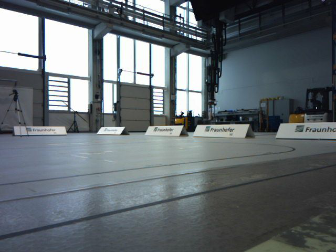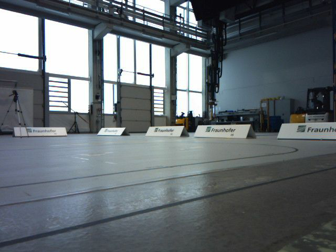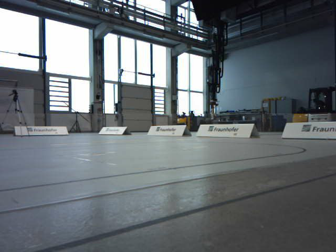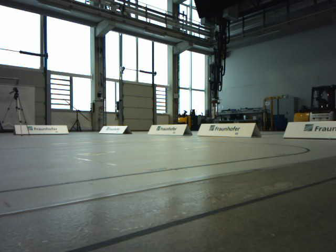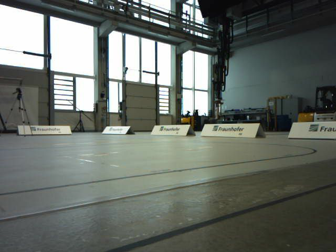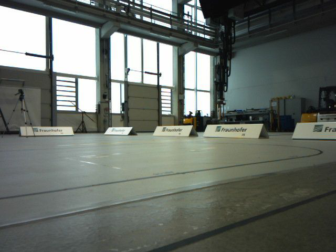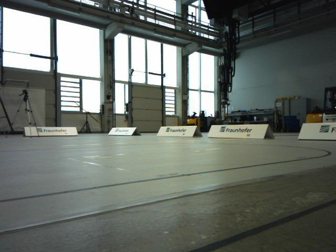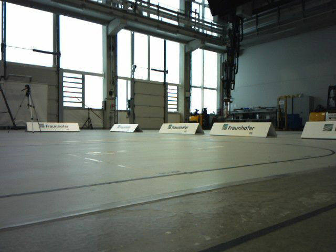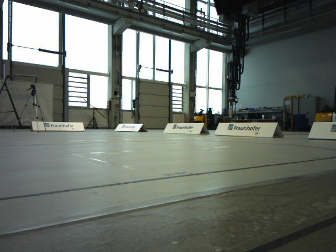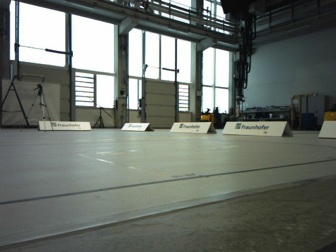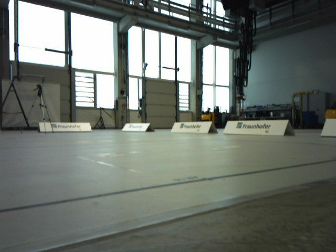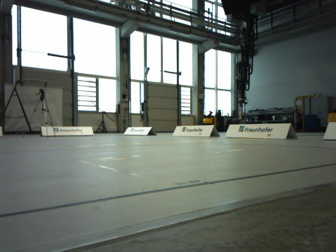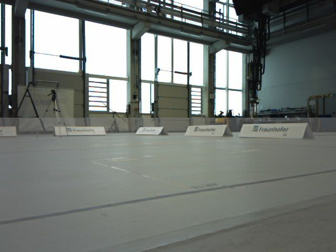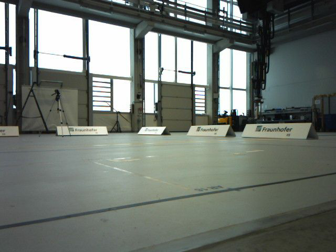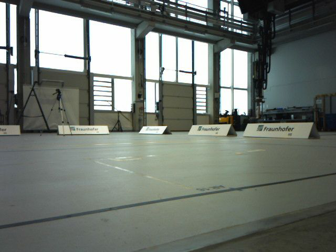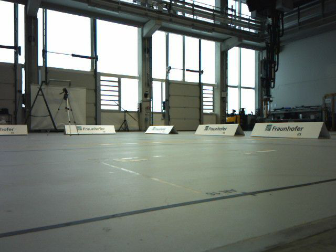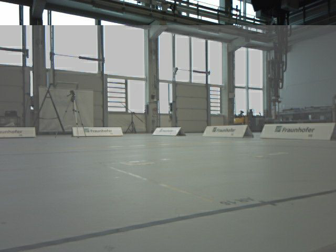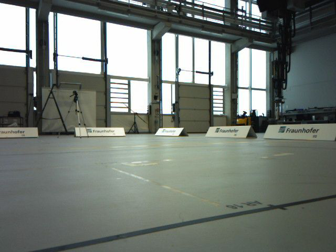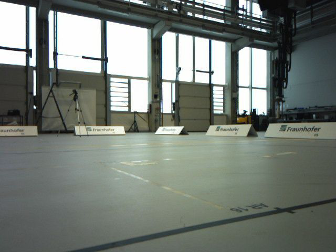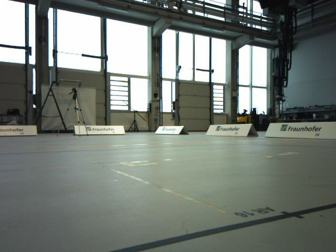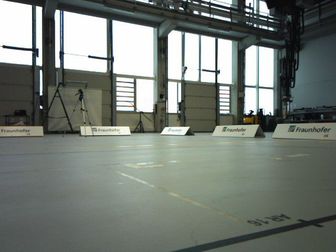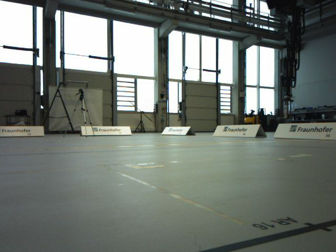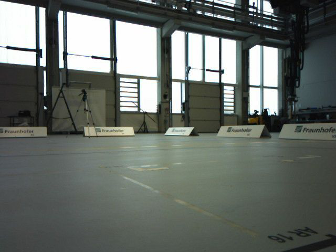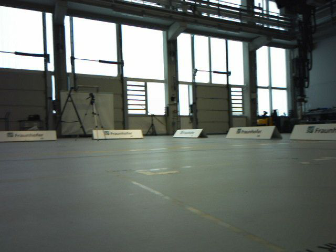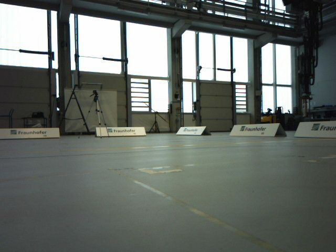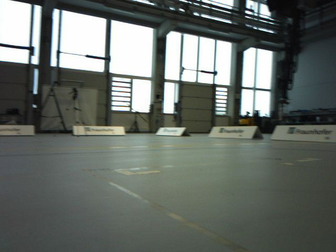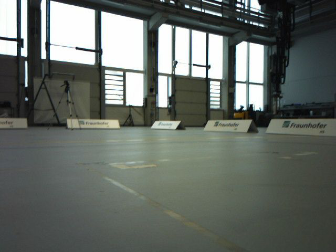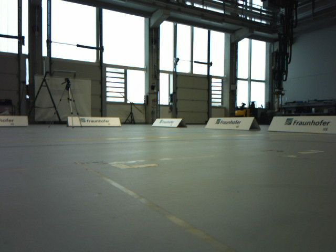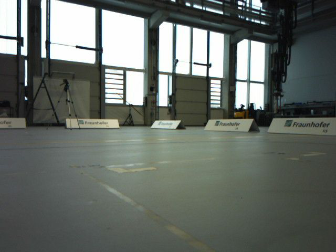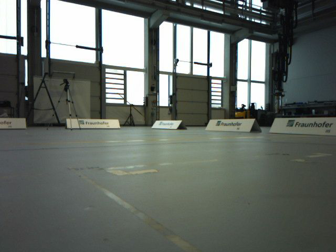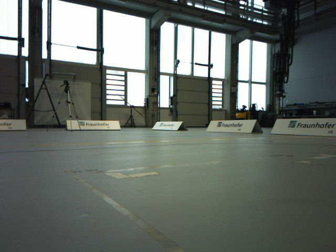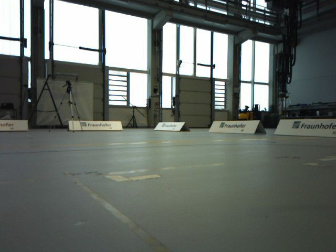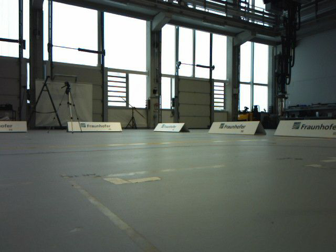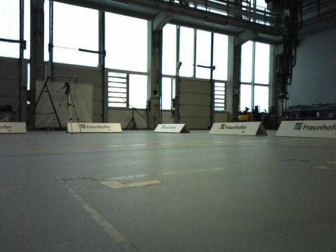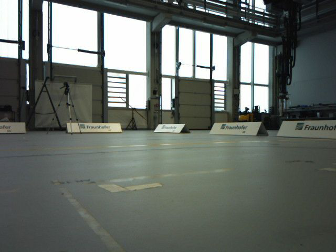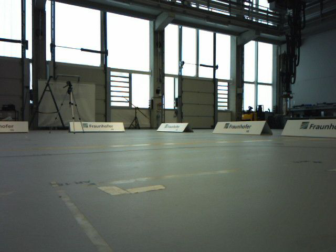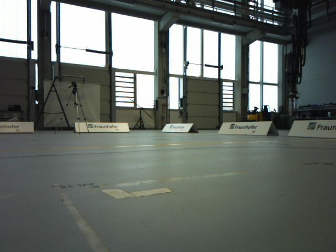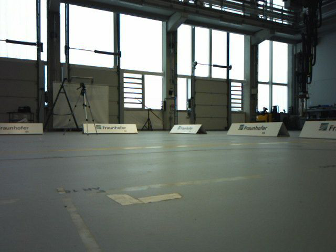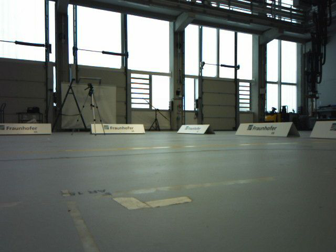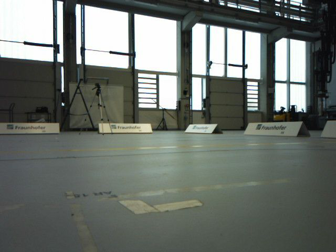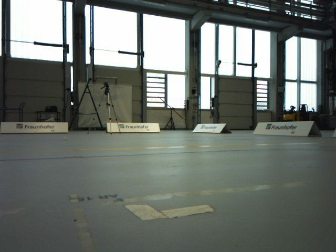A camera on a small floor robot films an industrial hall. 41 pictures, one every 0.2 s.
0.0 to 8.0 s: The camera swings to its left by about 20 degrees, and the scene slides to the right. It travels forward, about 1.6 m, so what stands in front looms larger.
The film runs forward here.
